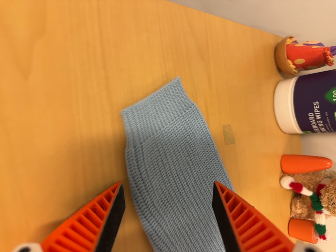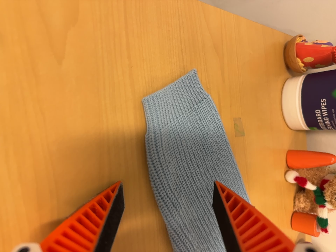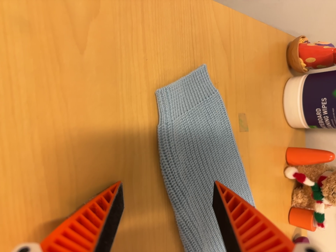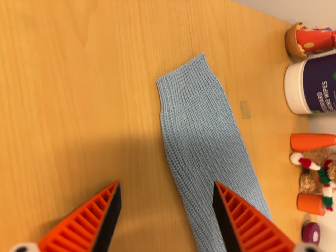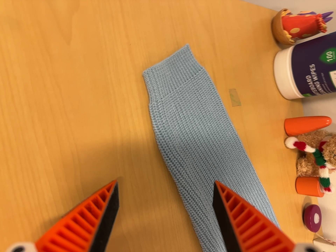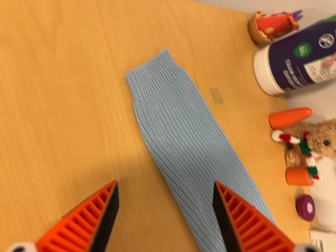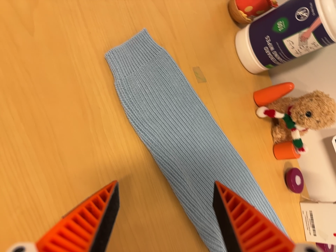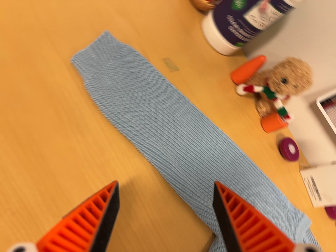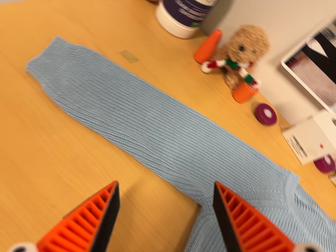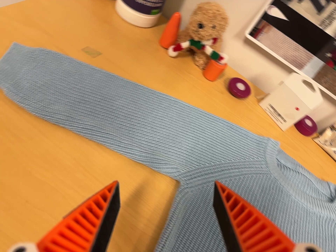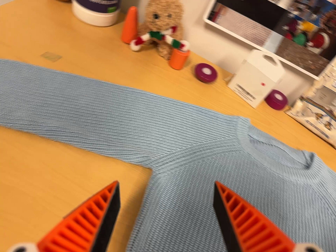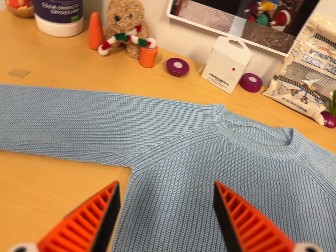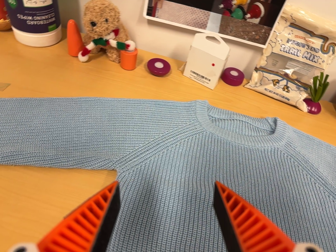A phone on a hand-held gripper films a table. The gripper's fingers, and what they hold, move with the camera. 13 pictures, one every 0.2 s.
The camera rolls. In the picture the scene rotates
counterclockwise.
0.0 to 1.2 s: The camera travels toward the bottom of its view and backward, about 10 cm, so close, fixed things drift upward. It rolls about its line of sight by about 10 degrees, and the scene rotates counterclockwise.
1.2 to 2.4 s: The camera travels to its right and toward the bottom of its view, about 26 cm, so close, fixed things drift to the left. It rolls about its line of sight by about 55 degrees, and the scene rotates counterclockwise.
The film runs backward here.
